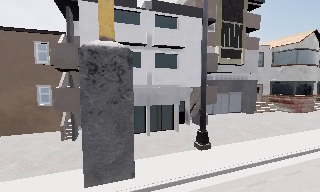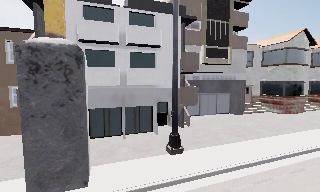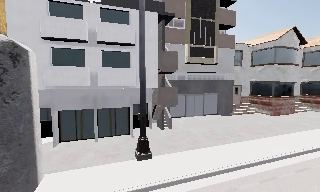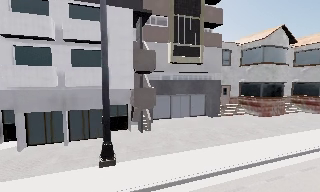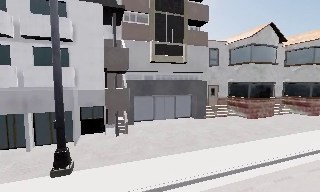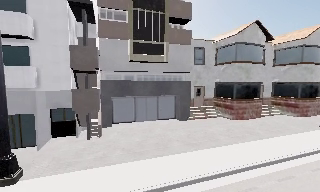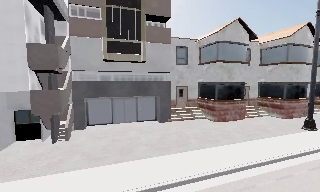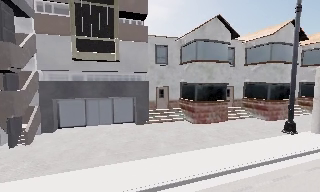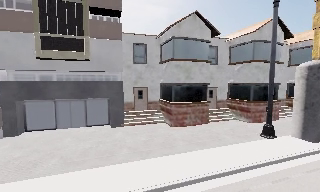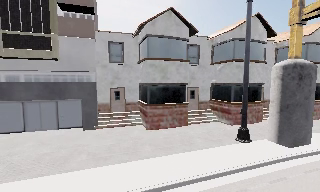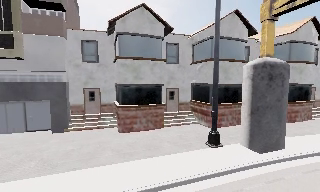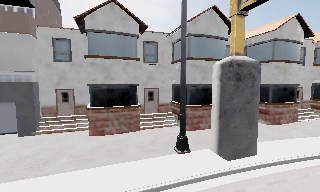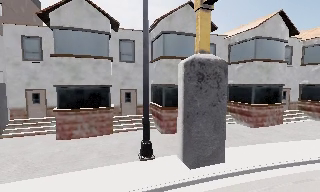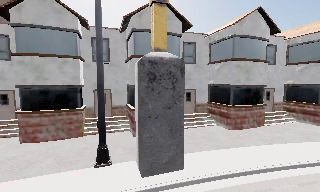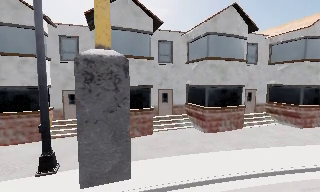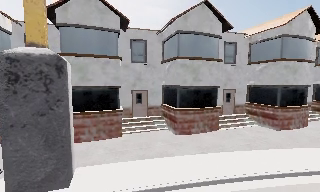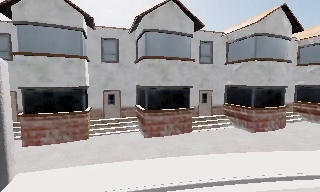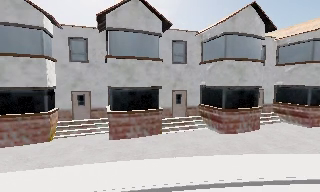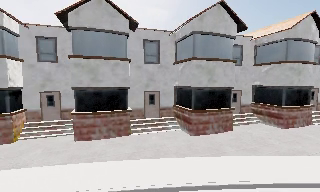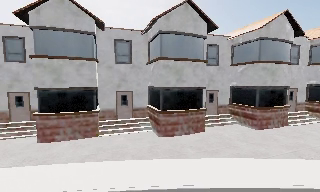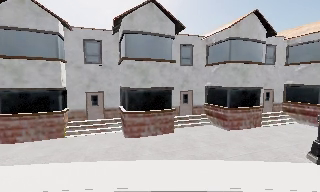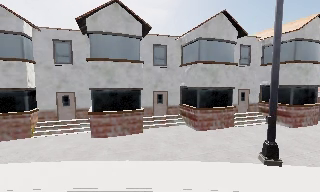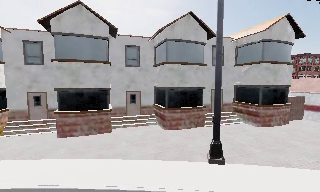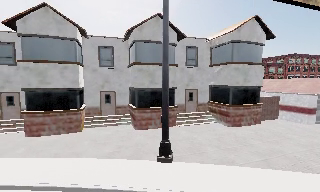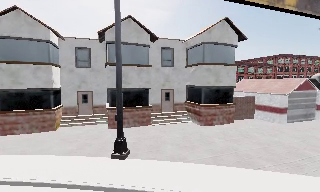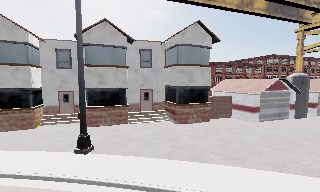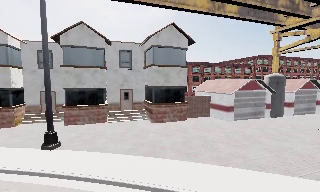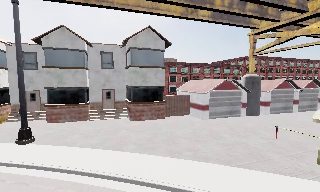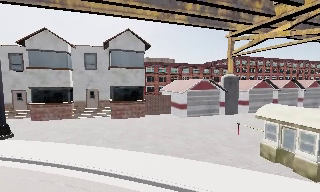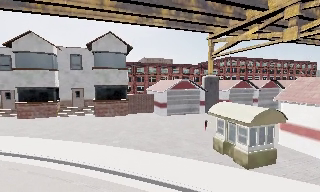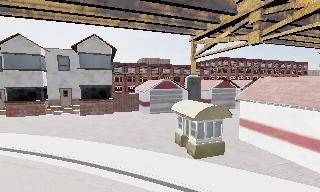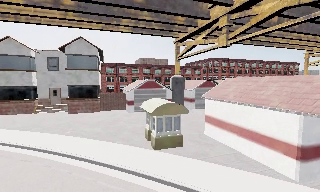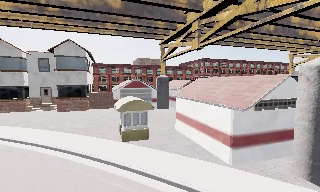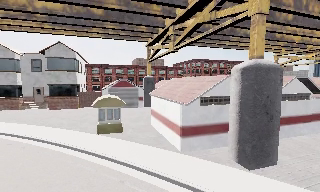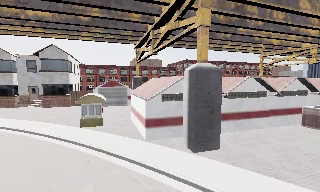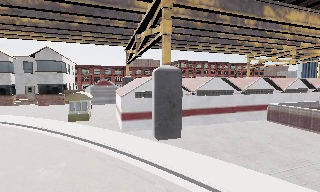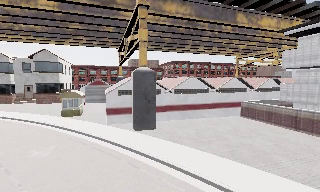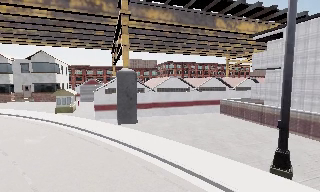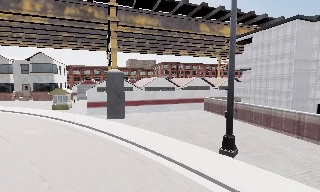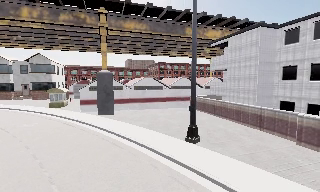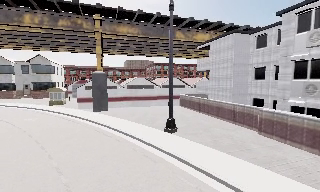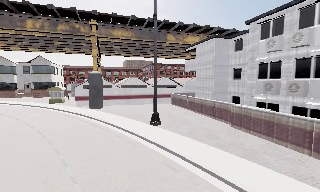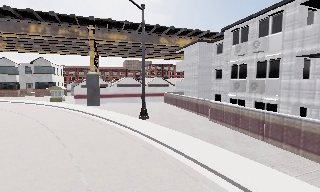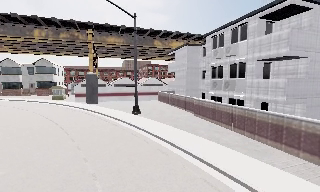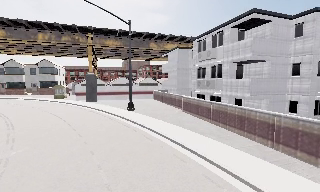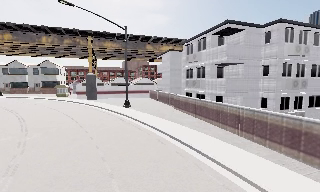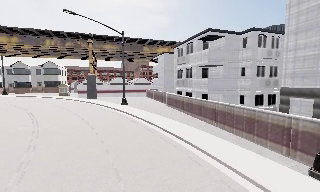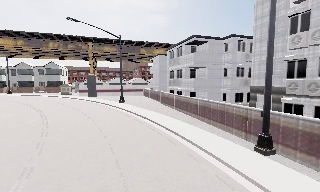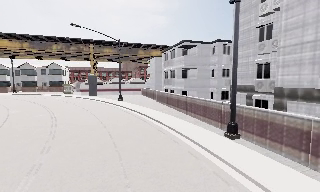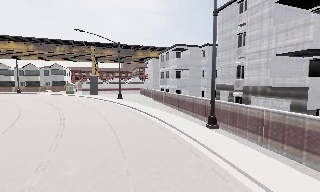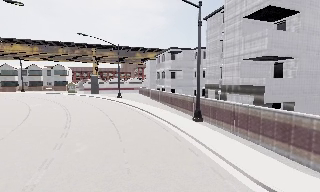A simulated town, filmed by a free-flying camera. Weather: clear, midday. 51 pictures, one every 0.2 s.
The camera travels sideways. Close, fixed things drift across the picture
to the left.
0.0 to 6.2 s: The camera travels to its right, about 65 m, so close, fixed things drift to the left.
6.2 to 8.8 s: The camera travels backward and to its right, about 30 m, so what stands in front gets smaller.
8.8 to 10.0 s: The camera travels backward, about 13 m, so what stands in front gets smaller.
The film runs backward here.
